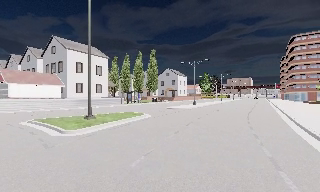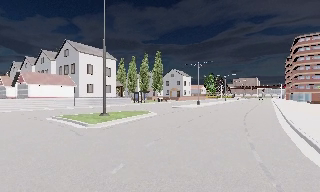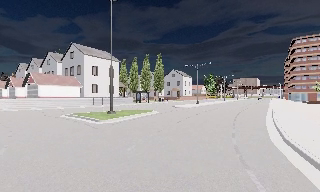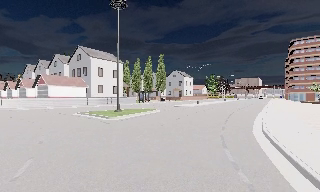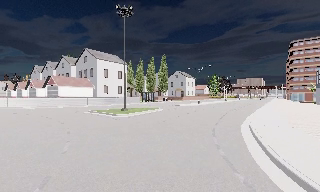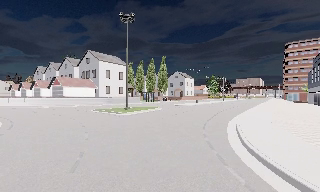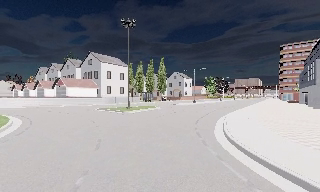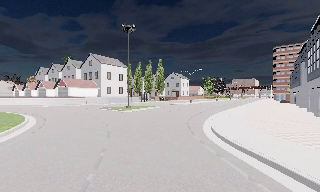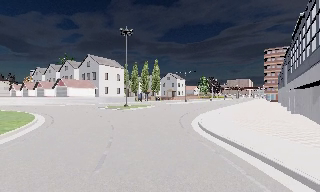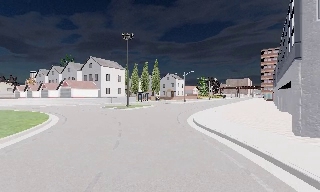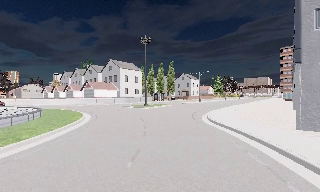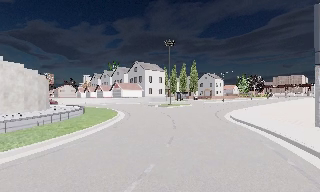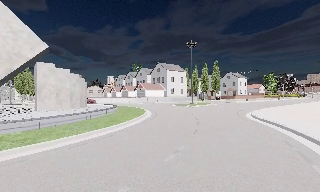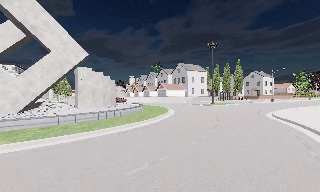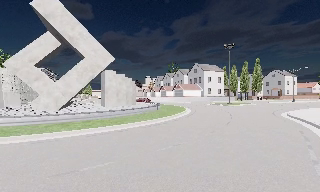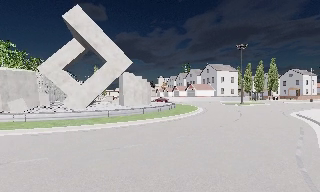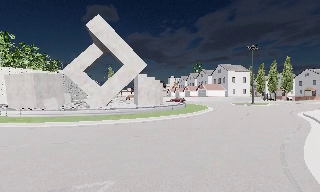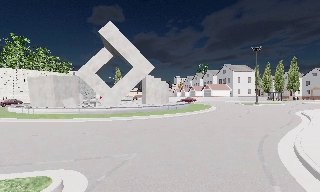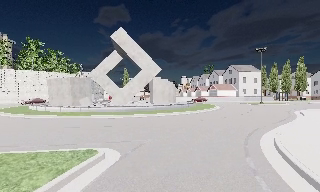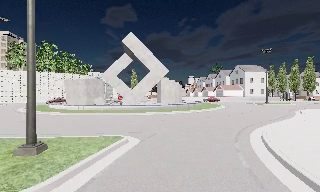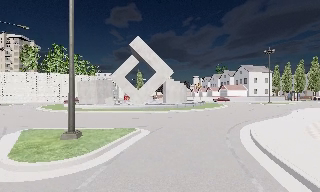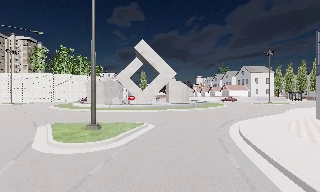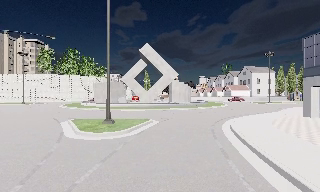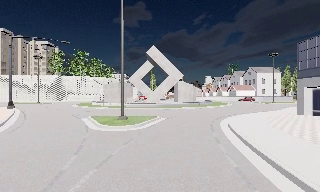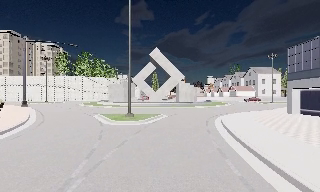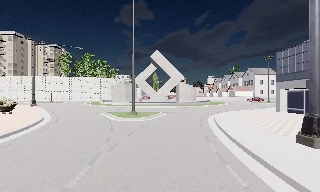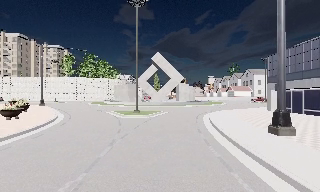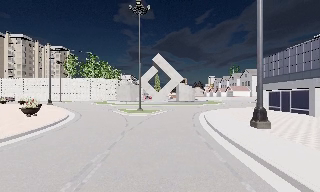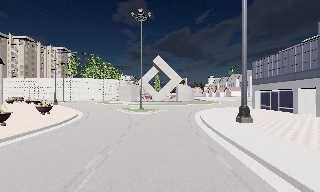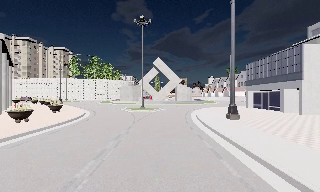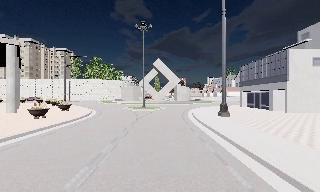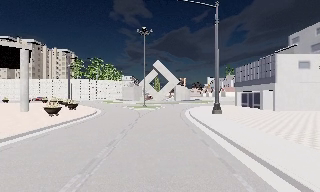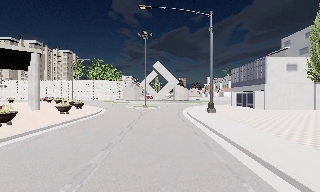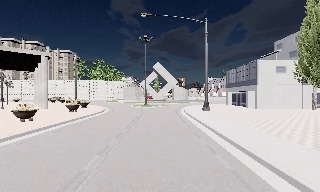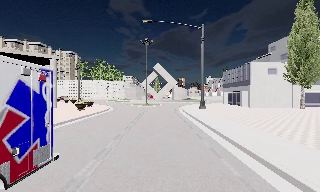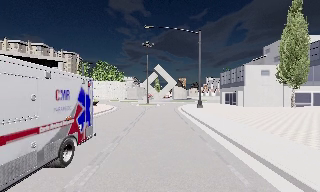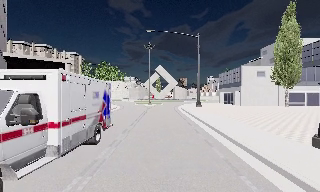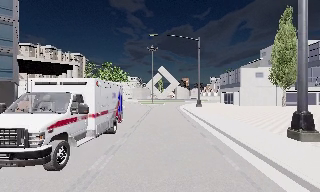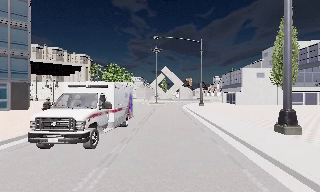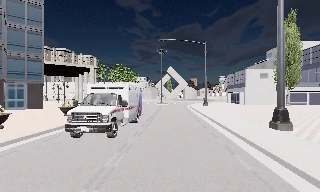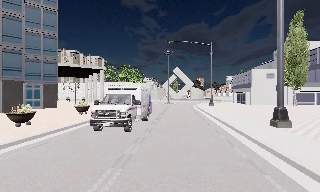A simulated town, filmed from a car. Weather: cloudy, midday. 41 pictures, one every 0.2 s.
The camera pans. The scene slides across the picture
to the right.
The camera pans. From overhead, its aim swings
counterclockwise.
0.0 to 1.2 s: The camera travels backward, about 10 m, so what stands in front gets smaller.
1.2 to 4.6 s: The camera pans to its left, which is counterclockwise from overhead, by about 50 degrees. It travels backward, about 25 m.
4.6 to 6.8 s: The camera travels backward, about 18 m, so what stands in front gets smaller.
6.8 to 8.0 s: The camera travels backward, about 7 m, so what stands in front gets smaller. It loses speed.
The film runs backward here.
